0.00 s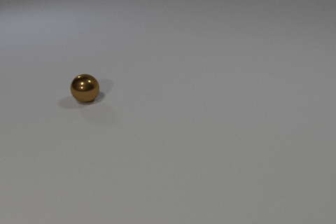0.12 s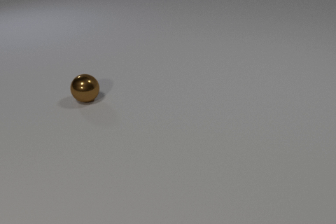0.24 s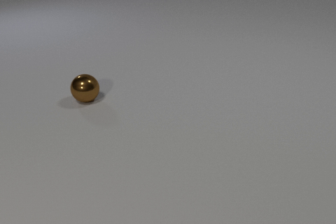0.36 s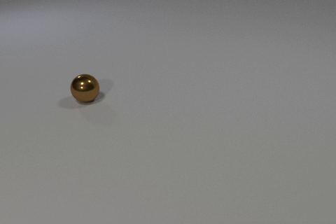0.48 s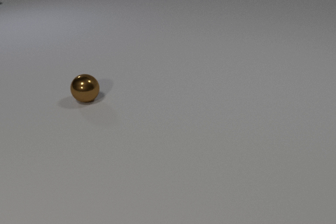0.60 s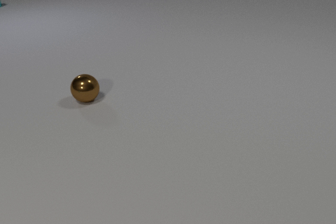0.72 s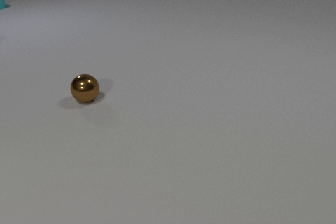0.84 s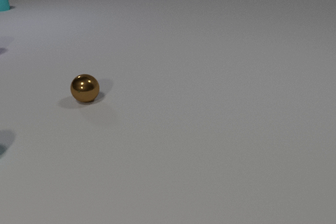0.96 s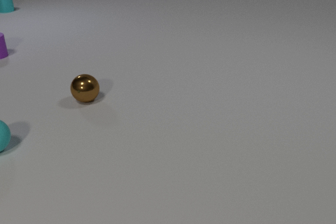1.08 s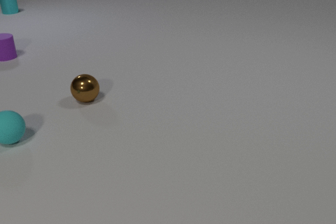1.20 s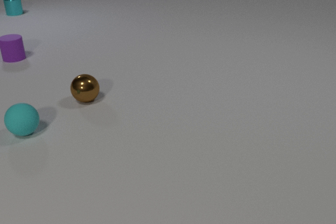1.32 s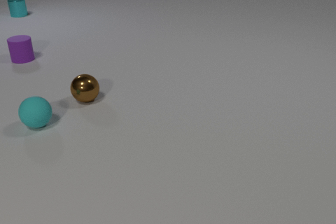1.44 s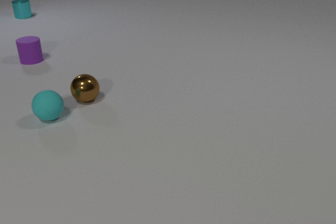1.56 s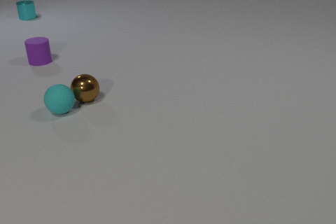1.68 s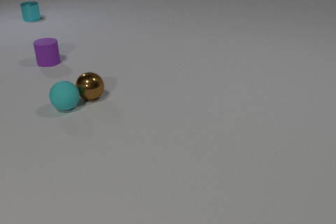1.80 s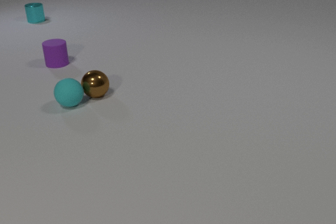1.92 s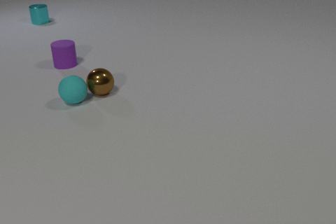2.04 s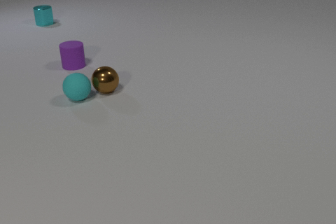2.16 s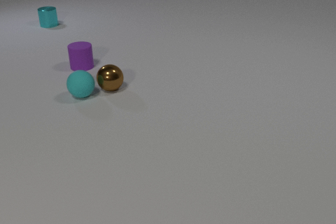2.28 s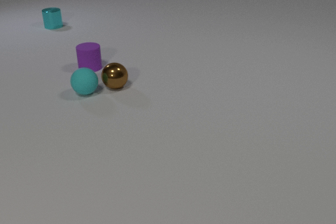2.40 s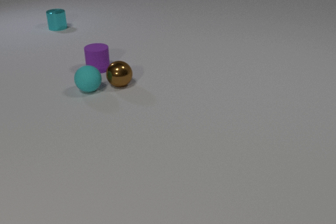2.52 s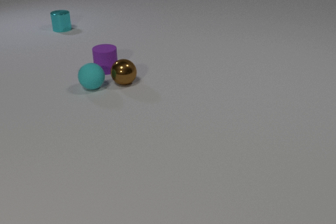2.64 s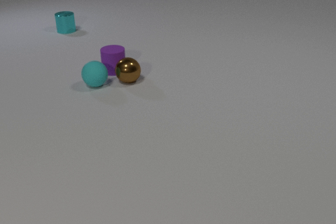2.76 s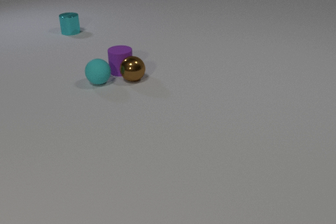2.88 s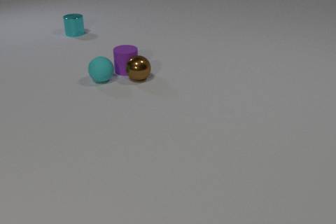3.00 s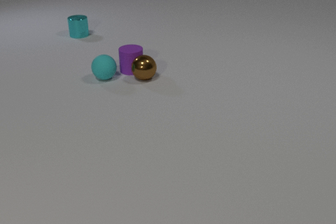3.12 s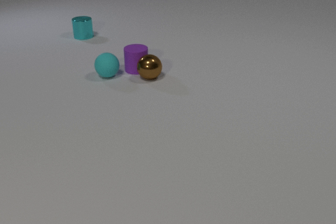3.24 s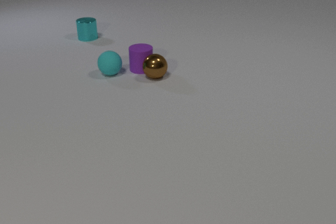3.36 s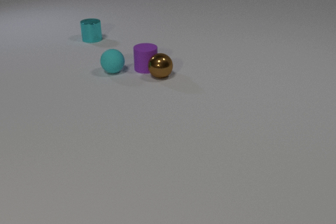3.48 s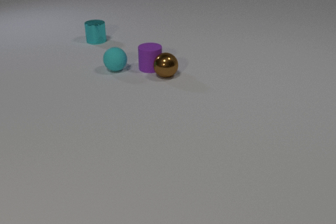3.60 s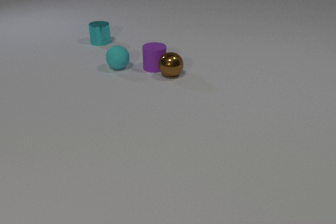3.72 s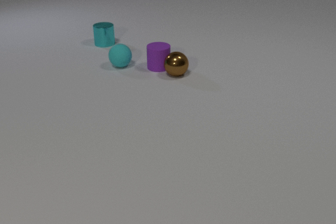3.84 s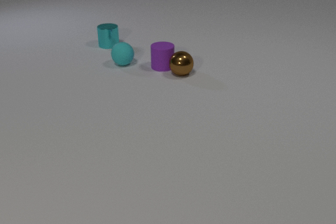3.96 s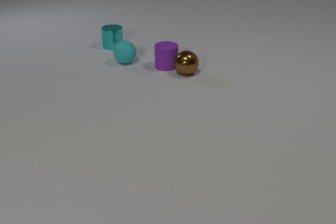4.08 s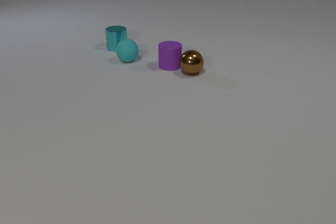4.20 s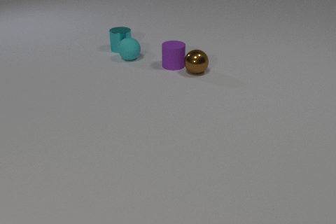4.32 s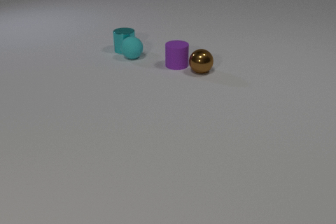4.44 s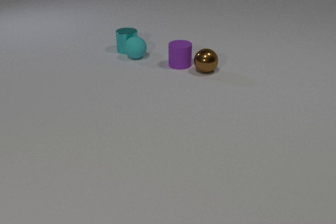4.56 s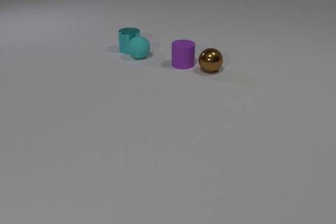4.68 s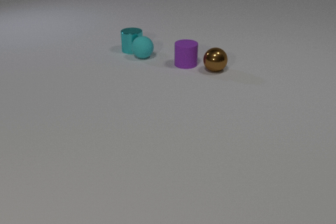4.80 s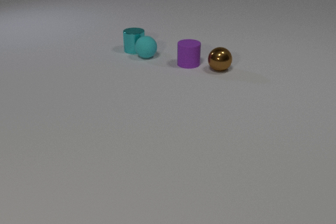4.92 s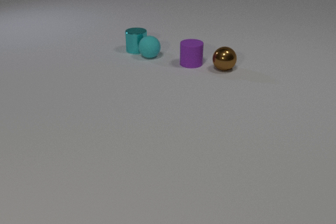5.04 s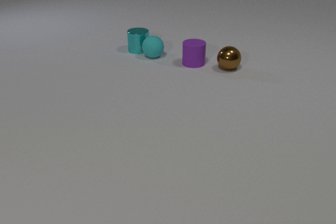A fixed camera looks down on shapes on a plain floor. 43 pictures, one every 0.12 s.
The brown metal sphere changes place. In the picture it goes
to the right.
The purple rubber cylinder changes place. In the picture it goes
to the right.
0.00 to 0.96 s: The cyan rubber sphere comes in at the left edge, rolls to the right. The cyan metal cylinder comes in at the left edge, slides toward the camera and to the right. The purple rubber cylinder comes in at the left edge, slides to the right and toward the camera.
0.96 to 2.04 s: The cyan rubber sphere rolls to the right and away from the camera. The brown metal sphere rolls to the right and away from the camera. The cyan metal cylinder slides toward the camera and to the right. The purple rubber cylinder slides to the right and toward the camera. The cyan rubber sphere and the brown metal sphere collide.
2.04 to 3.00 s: The cyan rubber sphere rolls away from the camera and to the right. The brown metal sphere rolls to the right and away from the camera. The cyan metal cylinder slides toward the camera and to the right. The purple rubber cylinder slides to the right. The brown metal sphere and the purple rubber cylinder collide.
3.00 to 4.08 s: The cyan rubber sphere rolls away from the camera and to the right. The brown metal sphere rolls to the right. The cyan metal cylinder slides toward the camera and to the right. The purple rubber cylinder slides to the right.
4.08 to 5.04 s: The cyan rubber sphere rolls to the right. The brown metal sphere rolls to the right and away from the camera. The cyan metal cylinder slides to the right and toward the camera. The purple rubber cylinder slides to the right. The cyan rubber sphere and the cyan metal cylinder collide.
Are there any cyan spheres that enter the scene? yes.
How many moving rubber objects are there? 2.
What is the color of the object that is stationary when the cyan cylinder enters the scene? brown.
